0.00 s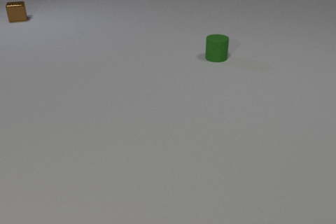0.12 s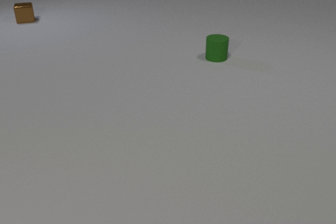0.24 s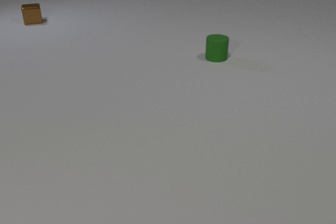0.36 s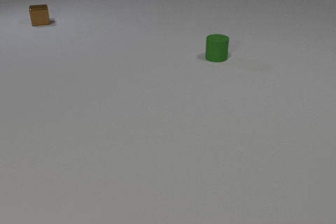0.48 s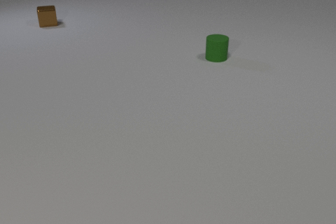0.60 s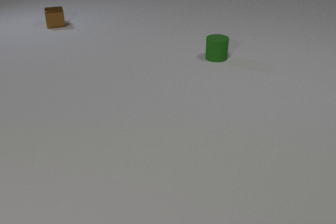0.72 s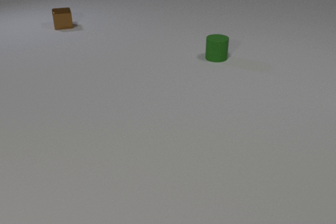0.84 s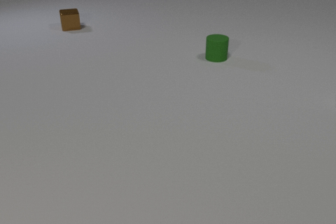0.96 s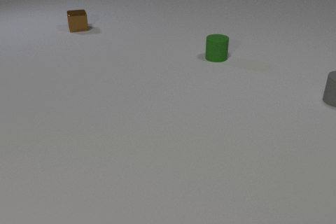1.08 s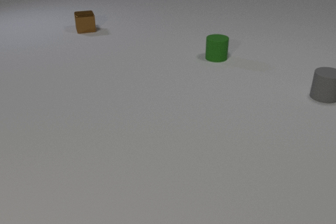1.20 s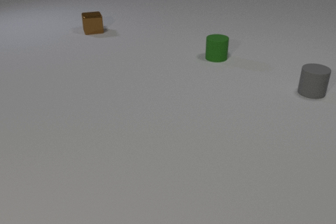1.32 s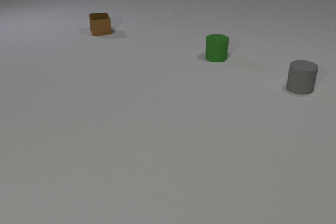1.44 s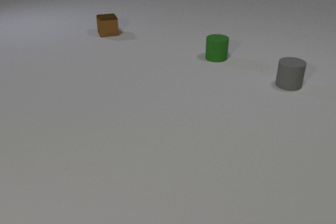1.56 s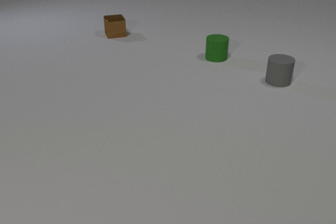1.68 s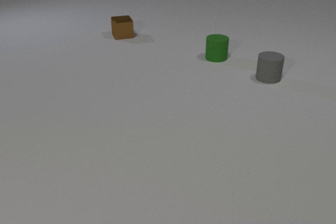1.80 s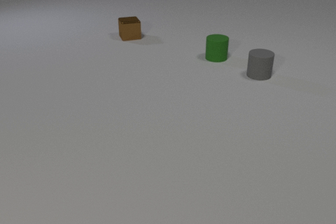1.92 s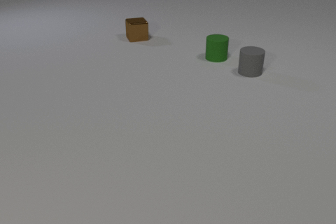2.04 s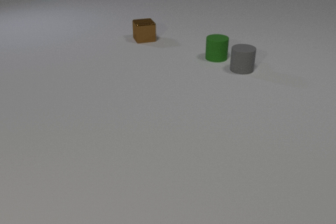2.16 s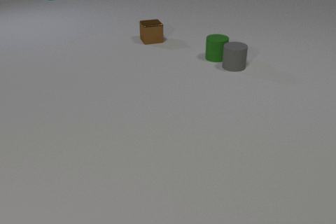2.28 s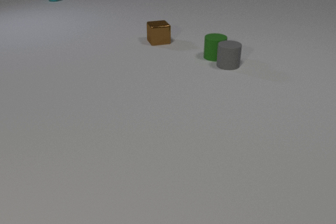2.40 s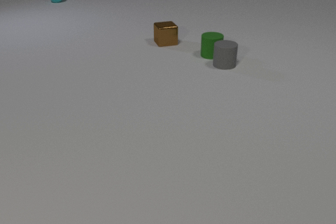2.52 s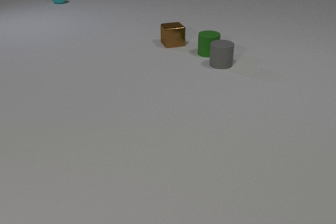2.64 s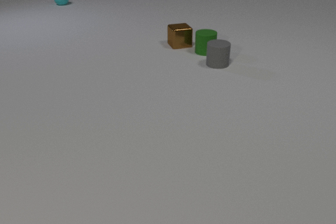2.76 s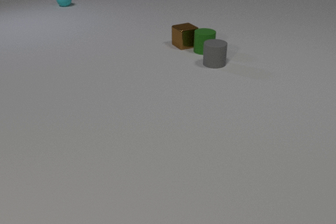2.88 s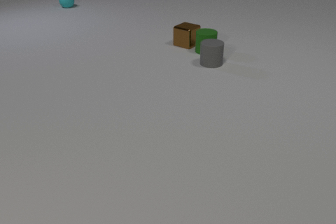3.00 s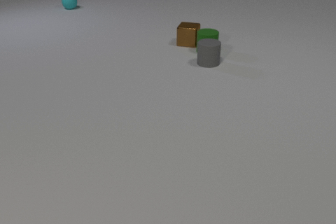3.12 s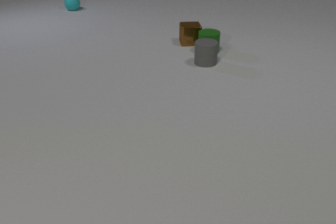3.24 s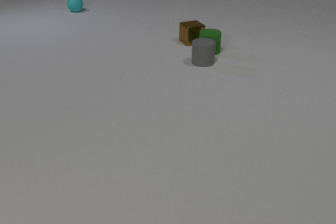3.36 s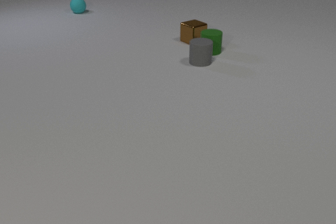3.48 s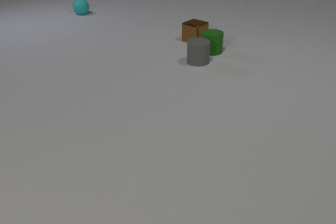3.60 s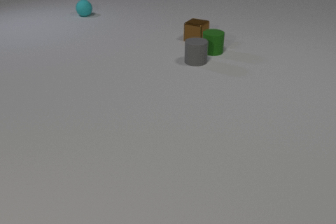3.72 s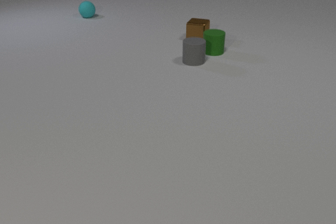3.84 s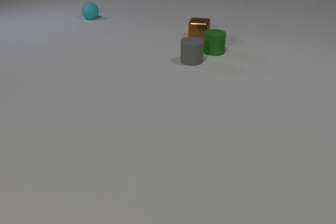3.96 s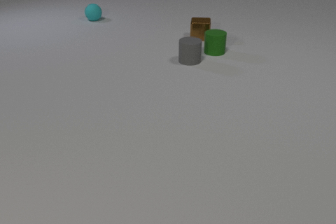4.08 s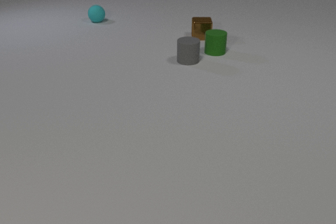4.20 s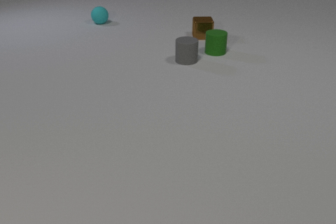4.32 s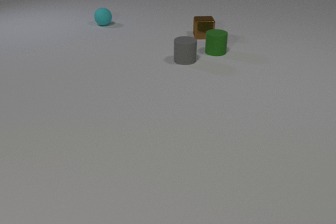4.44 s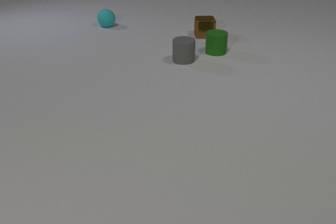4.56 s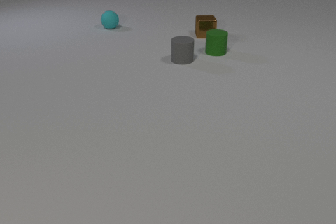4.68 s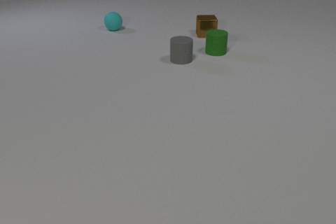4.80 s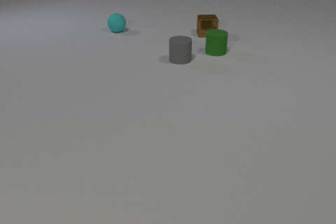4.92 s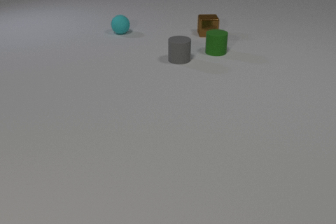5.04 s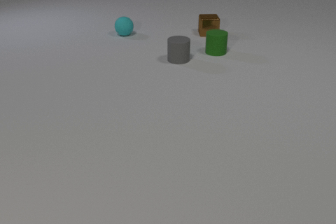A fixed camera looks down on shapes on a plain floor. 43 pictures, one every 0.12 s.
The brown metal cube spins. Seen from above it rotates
counterclockwise.
The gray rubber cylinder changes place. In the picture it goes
to the left.
0.00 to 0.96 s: The gray rubber cylinder comes in at the right edge, slides to the left. The brown metal cube slides to the right and toward the camera.
0.96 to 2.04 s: The gray rubber cylinder slides to the left and away from the camera. The brown metal cube slides to the right and toward the camera.
2.04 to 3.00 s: The gray rubber cylinder slides to the left. The green rubber cylinder slides away from the camera and to the left. The cyan rubber sphere comes in at the top edge, rolls toward the camera and to the right. The brown metal cube slides to the right, spins so that its near face slides to the right, counterclockwise seen from above. The gray rubber cylinder and the green rubber cylinder collide. The green rubber cylinder and the brown metal cube collide.
3.00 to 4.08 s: The gray rubber cylinder slides to the left. The green rubber cylinder slides to the right. The cyan rubber sphere rolls toward the camera and to the right. The brown metal cube slides away from the camera and to the right, spins so that its near face slides to the right, counterclockwise seen from above.
4.08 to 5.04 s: The gray rubber cylinder slides to the left. The cyan rubber sphere rolls toward the camera and to the right. The brown metal cube slides away from the camera and to the right.
How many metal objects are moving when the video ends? 1.
What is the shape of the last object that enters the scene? sphere.
Are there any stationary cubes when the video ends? no.
